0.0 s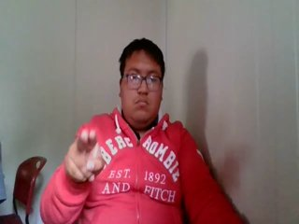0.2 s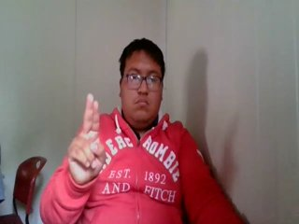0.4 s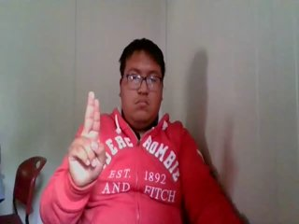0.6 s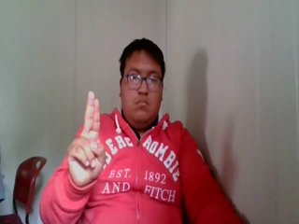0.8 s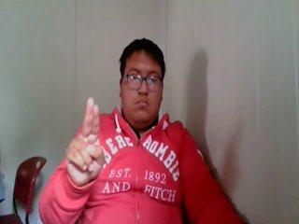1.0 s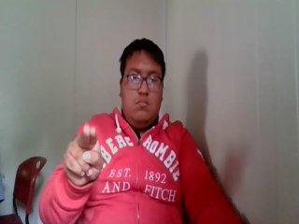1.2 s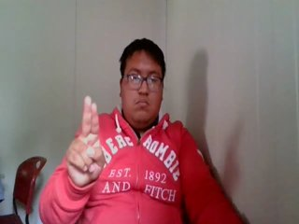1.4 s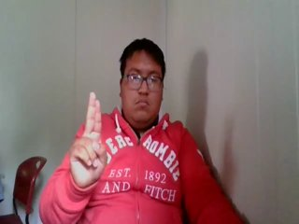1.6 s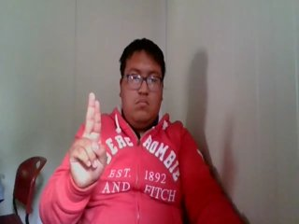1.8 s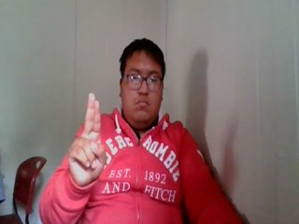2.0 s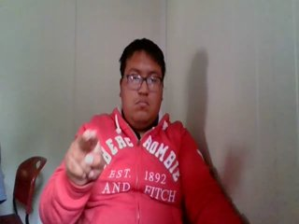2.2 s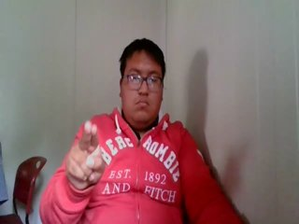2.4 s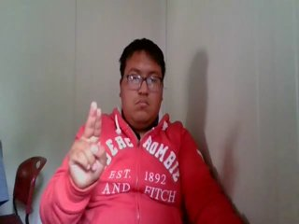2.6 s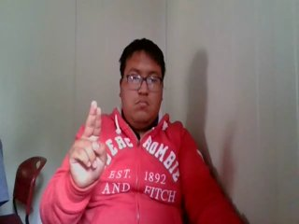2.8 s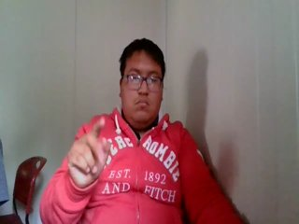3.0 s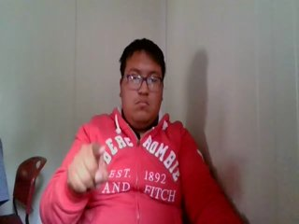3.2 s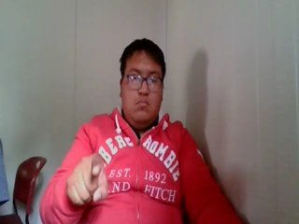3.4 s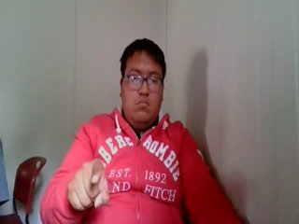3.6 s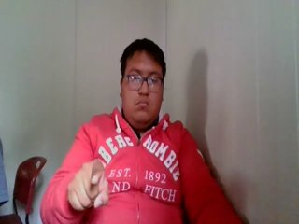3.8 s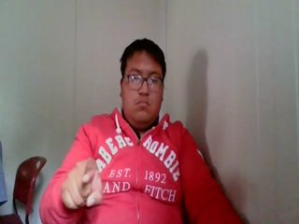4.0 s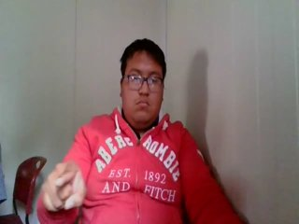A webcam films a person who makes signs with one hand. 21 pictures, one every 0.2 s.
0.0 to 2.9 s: Double click with two fingers.
3.0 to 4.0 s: Pointing with one finger.
